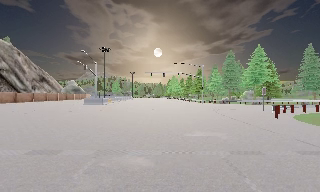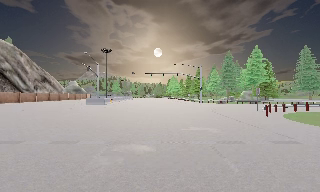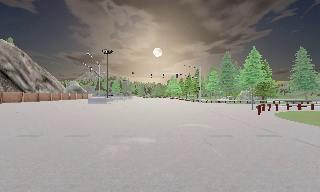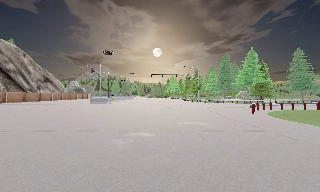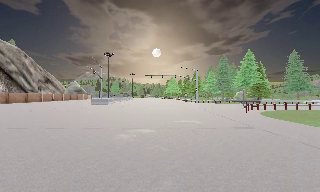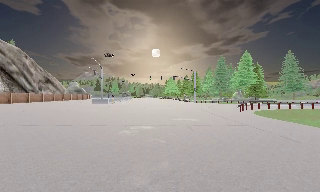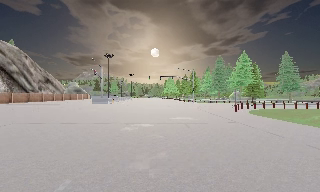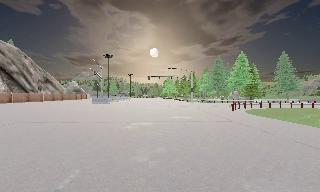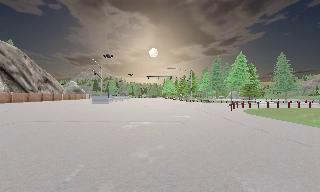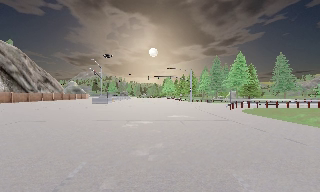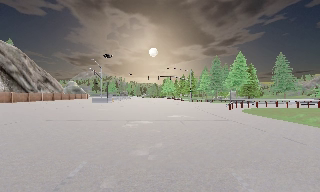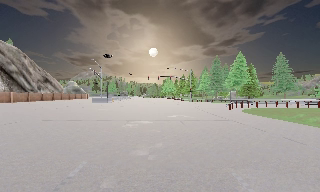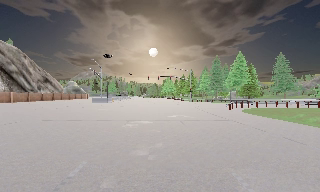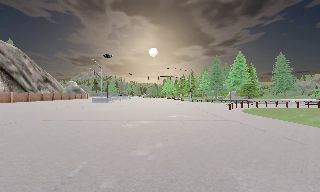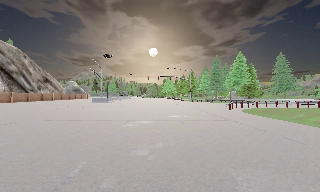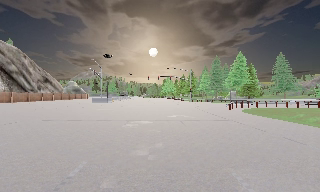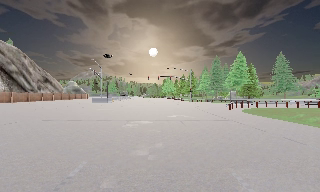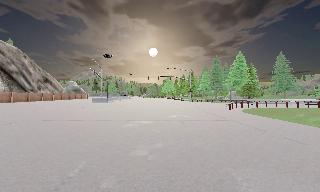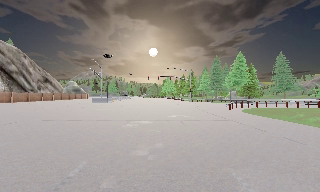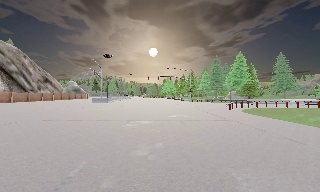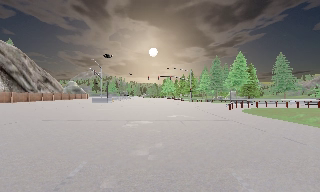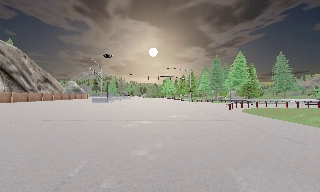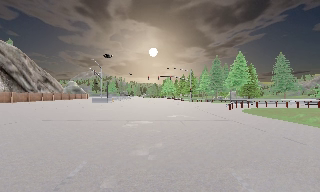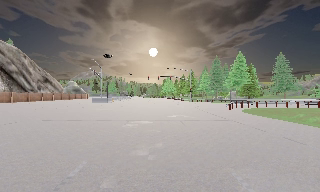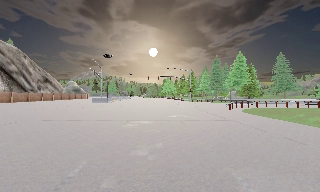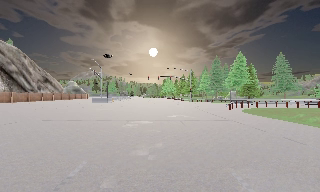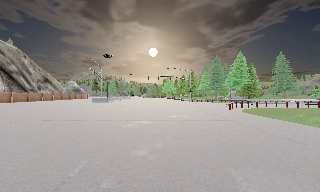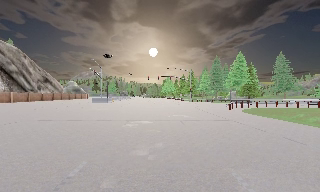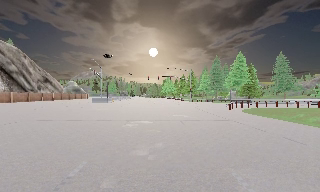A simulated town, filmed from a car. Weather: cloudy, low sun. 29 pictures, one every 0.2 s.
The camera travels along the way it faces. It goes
backward.
0.0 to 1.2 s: The camera travels backward, about 5 m, so what stands in front gets smaller.
1.2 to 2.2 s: The camera travels backward, about 1 m, so what stands in front gets smaller. It loses speed.
2.2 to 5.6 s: The camera keeps its place and its aim.
The film runs backward here.
